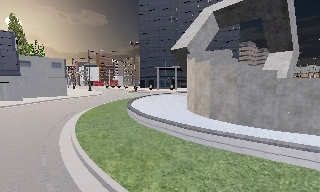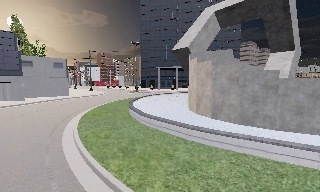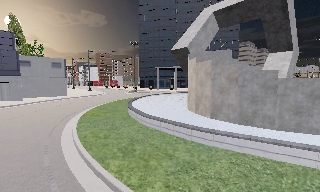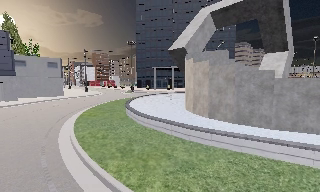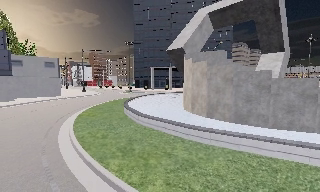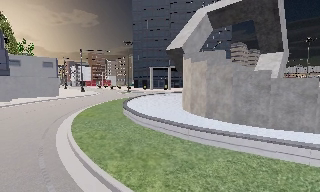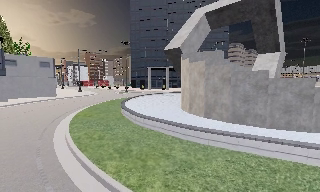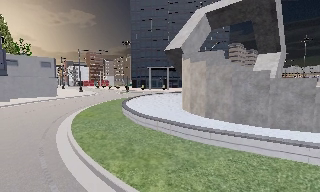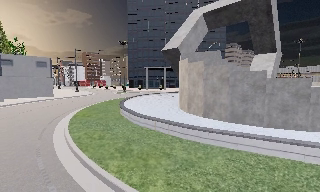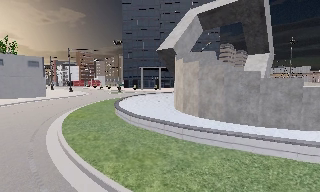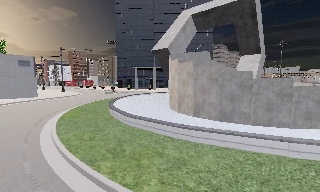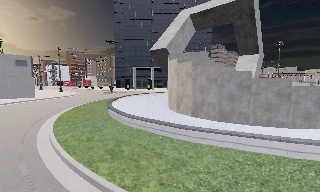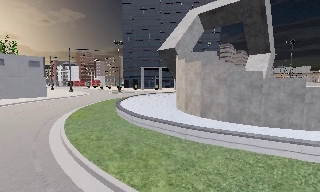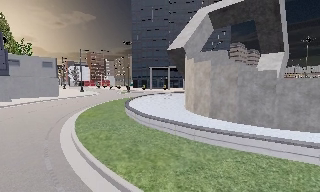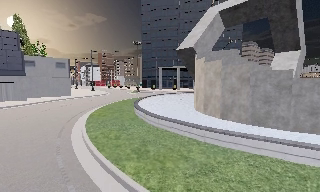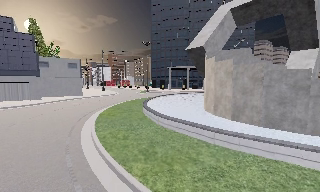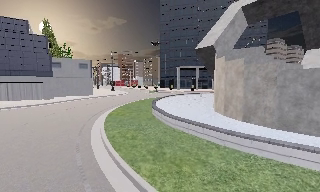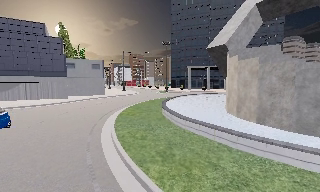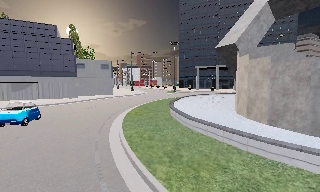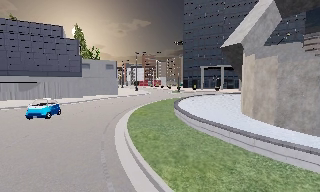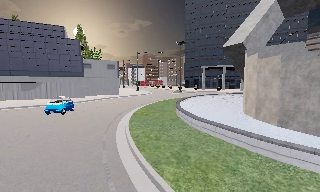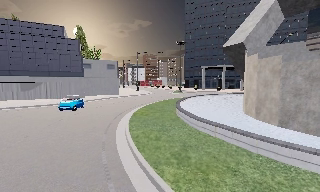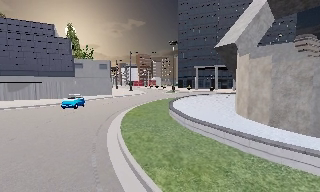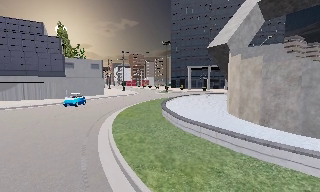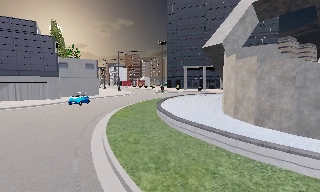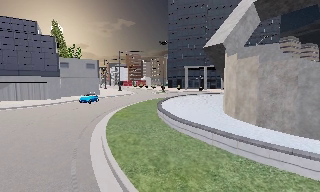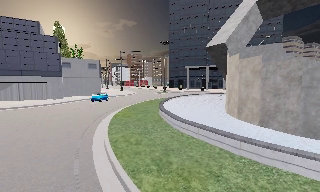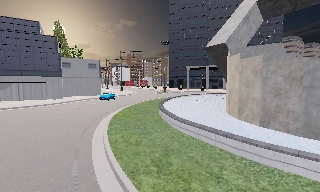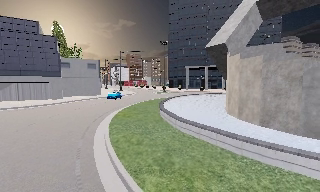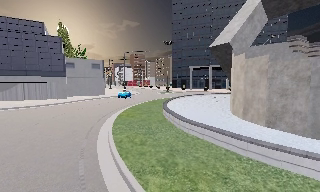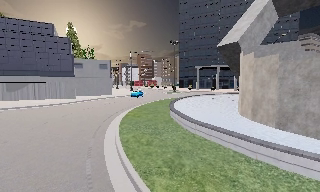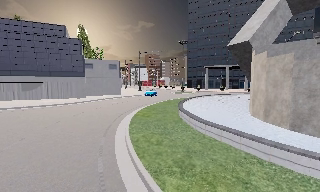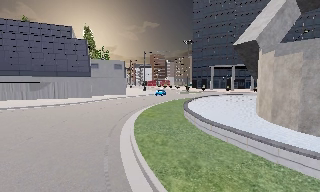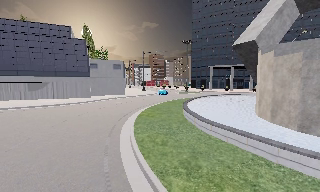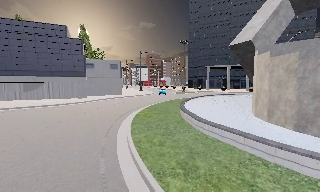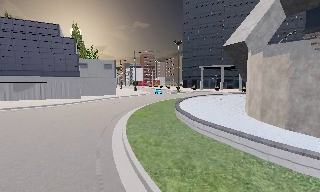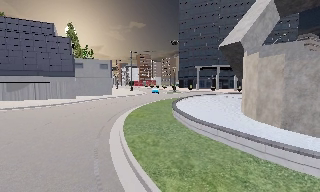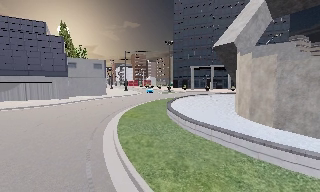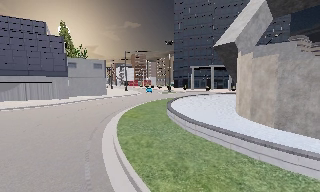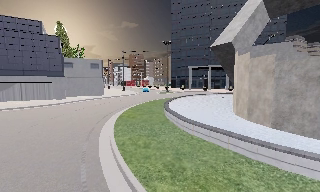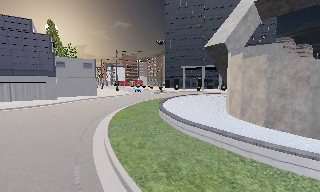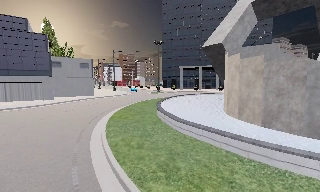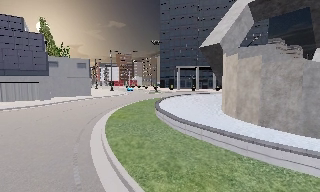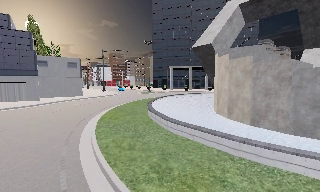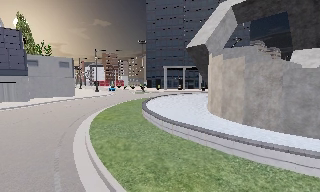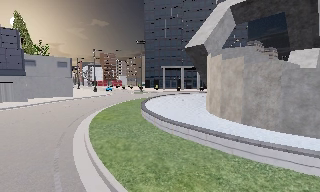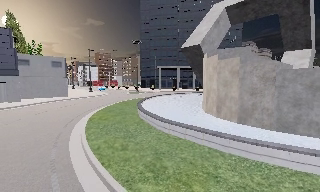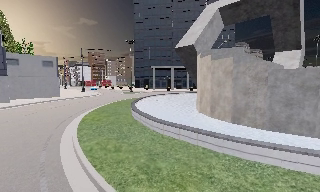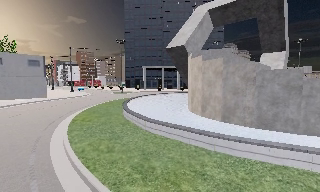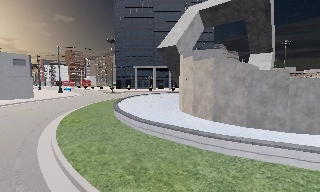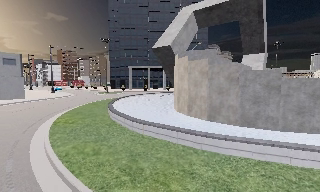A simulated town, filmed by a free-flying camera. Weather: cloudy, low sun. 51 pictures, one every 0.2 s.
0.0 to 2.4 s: The camera travels to its left, about 0.5 m.
2.4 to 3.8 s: The scene slides to the right, as the camera pans about 20 degrees to its left.
3.8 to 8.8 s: The camera pans to its right, which is clockwise from overhead, by about 15 degrees. It travels forward, about 1 m, so what stands in front looms larger.
8.8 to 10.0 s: The camera swings to its right by about 15 degrees, and the scene slides to the left.
The film runs backward here.
